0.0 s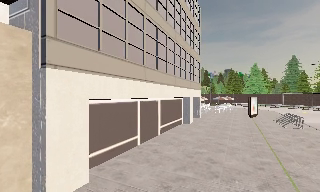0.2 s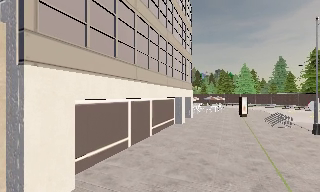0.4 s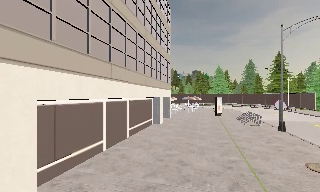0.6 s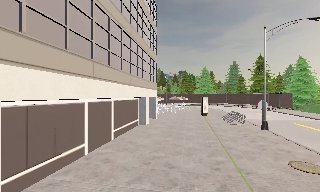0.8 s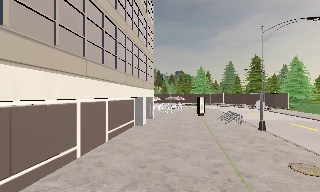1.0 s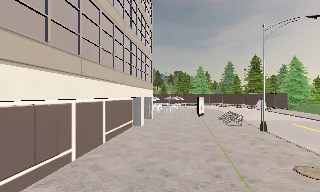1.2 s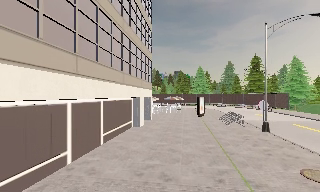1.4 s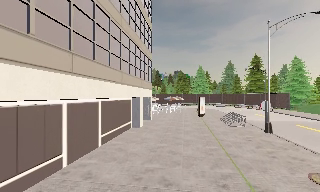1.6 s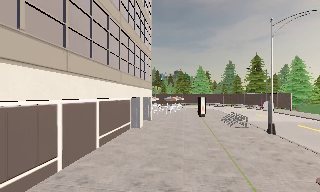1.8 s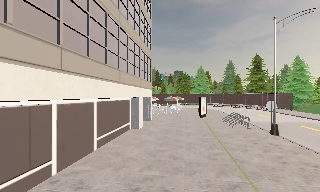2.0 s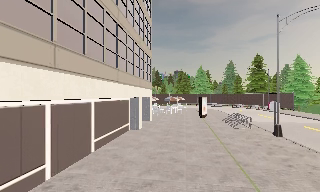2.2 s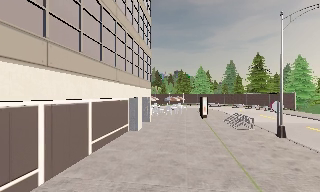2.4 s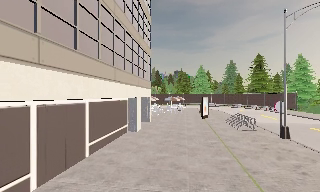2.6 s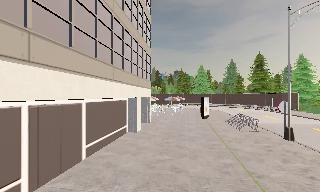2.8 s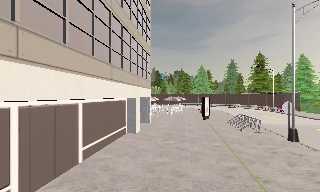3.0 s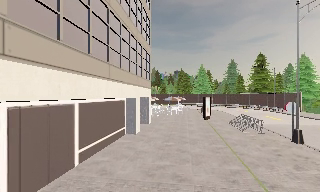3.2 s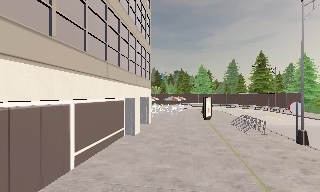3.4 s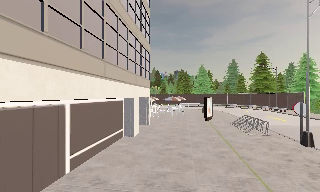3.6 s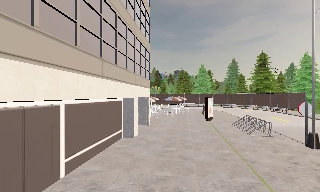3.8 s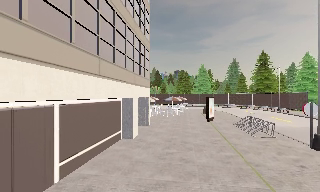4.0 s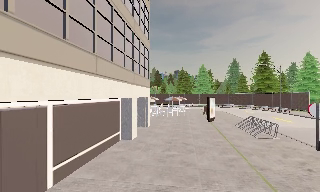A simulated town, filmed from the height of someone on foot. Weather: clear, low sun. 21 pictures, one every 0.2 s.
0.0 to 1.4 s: The camera swings to its right by about 15 degrees, and the scene slides to the left. It travels forward, about 2 m, so what stands in front looms larger.
1.4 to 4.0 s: The camera travels forward, about 3.5 m, so what stands in front looms larger.
The film runs forward here.
